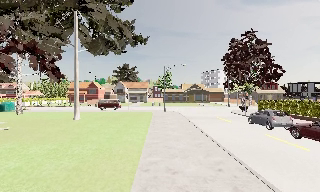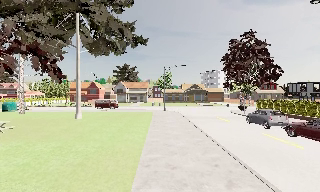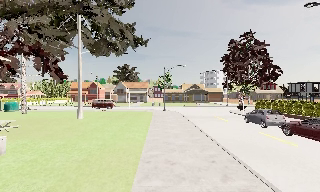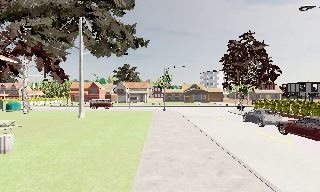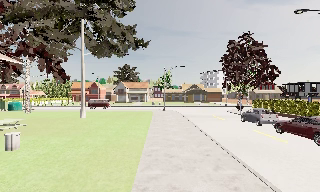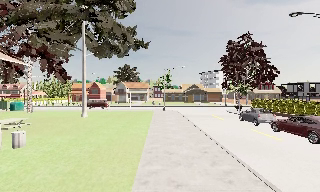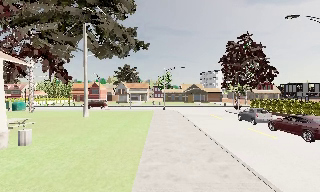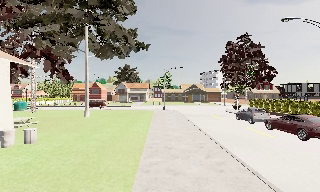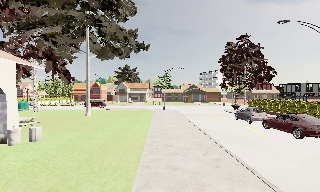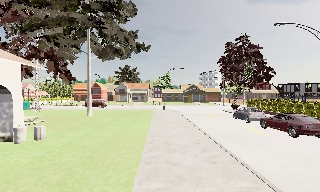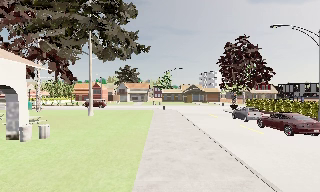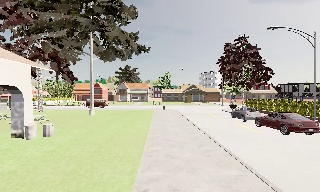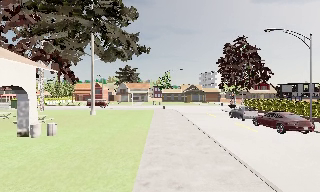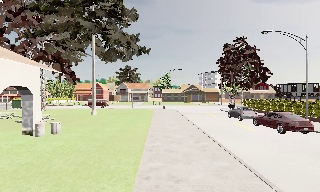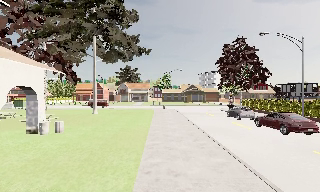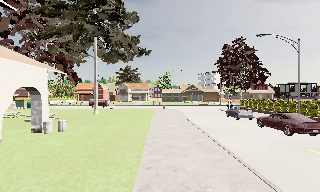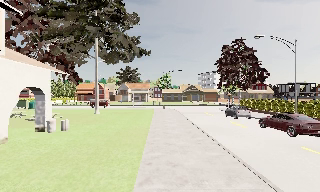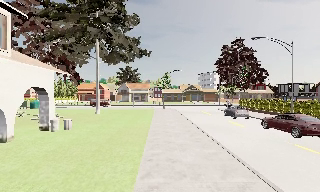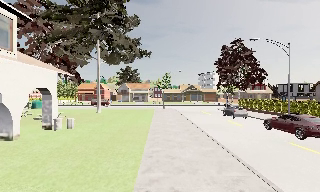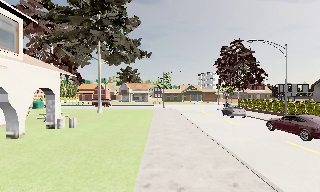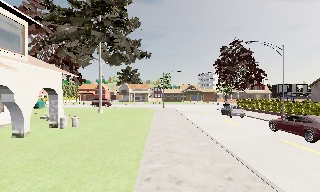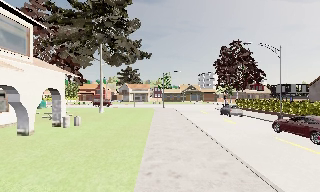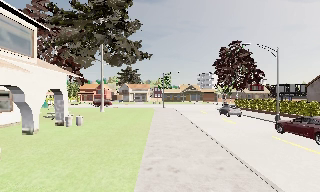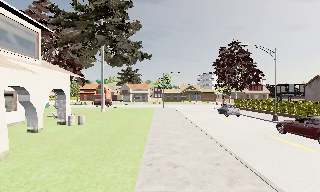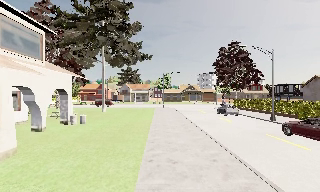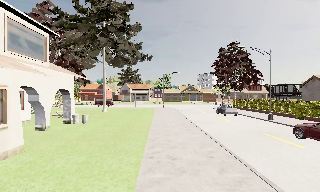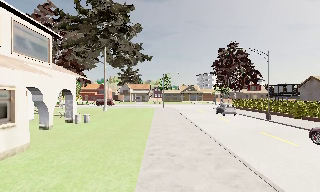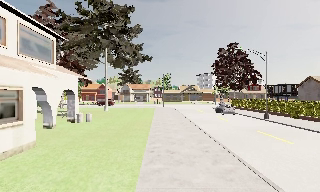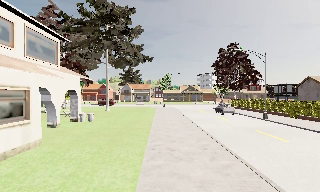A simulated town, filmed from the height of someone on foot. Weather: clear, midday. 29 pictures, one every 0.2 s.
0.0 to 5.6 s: The camera travels backward, about 10 m, so what stands in front gets smaller.
The film runs backward here.
